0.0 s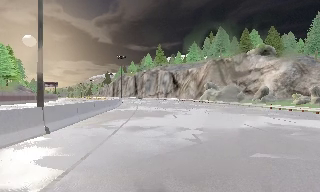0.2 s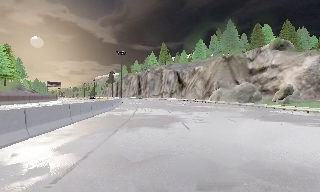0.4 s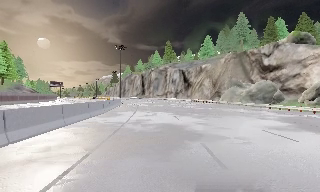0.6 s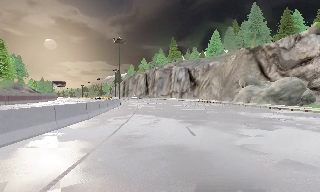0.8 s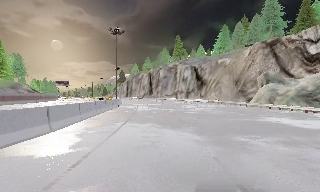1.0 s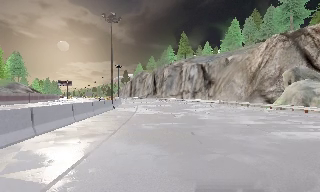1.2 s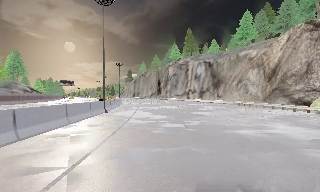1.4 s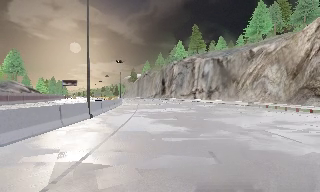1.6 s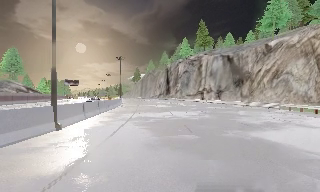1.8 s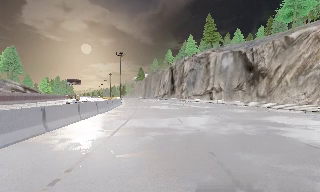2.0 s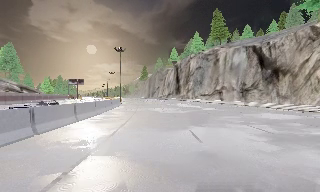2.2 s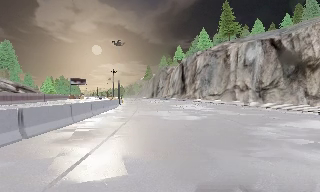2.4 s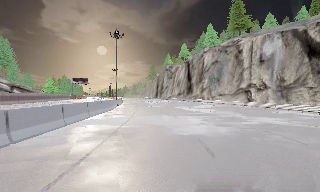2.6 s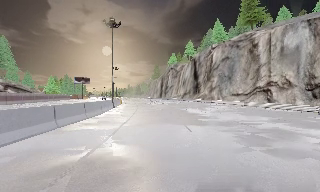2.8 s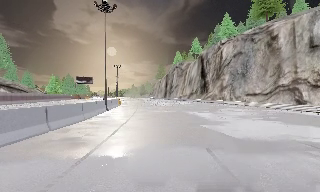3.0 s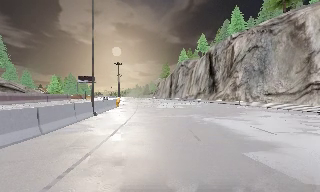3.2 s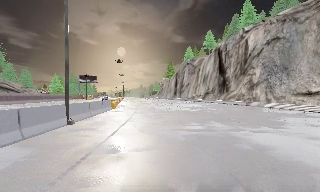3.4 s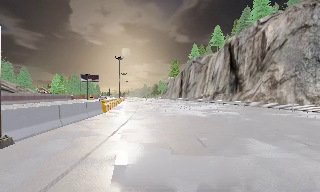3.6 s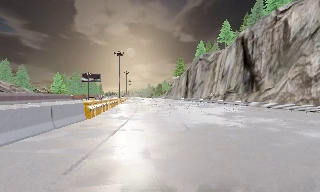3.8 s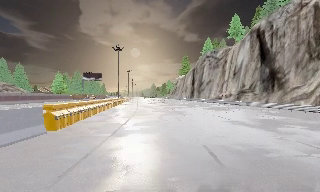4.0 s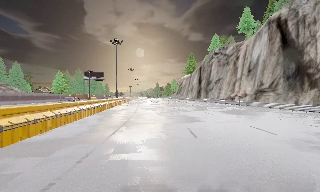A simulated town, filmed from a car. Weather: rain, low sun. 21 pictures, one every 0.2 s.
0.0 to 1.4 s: The scene slides to the right, as the camera pans about 10 degrees to its left. It travels forward, about 30 m, so what stands in front looms larger.
1.4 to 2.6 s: The camera travels forward, about 25 m, so what stands in front looms larger.
2.6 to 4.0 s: The camera pans to its left, which is counterclockwise from overhead, by about 10 degrees. It travels forward, about 30 m, so what stands in front looms larger.
The film runs forward here.
